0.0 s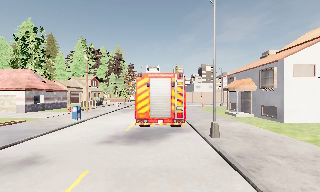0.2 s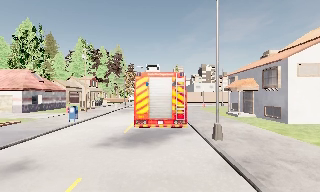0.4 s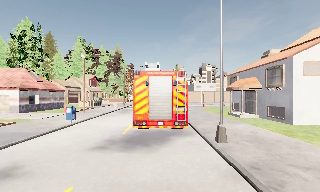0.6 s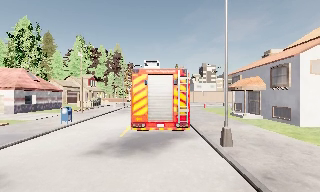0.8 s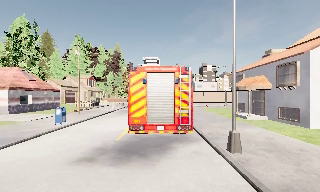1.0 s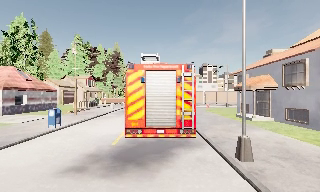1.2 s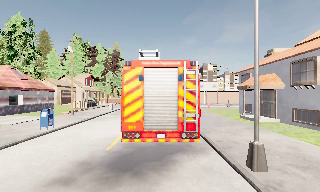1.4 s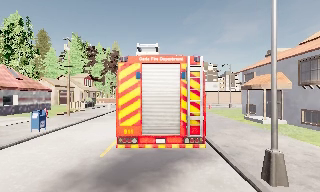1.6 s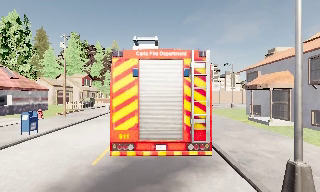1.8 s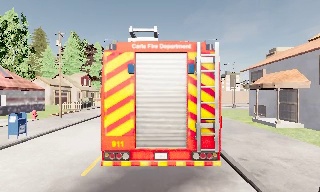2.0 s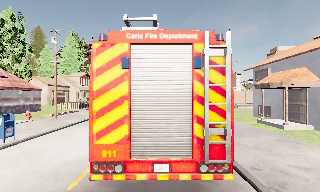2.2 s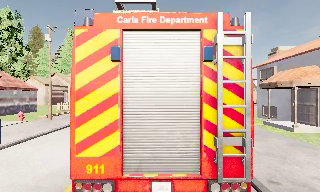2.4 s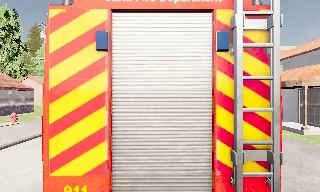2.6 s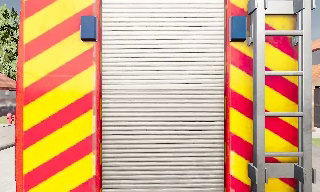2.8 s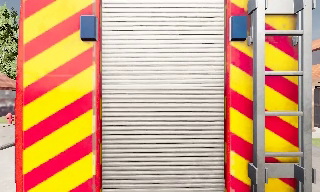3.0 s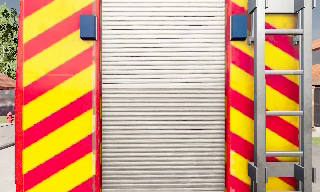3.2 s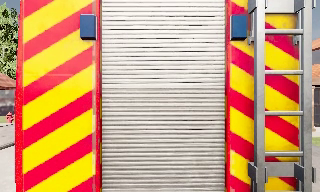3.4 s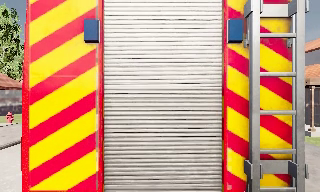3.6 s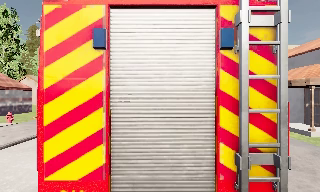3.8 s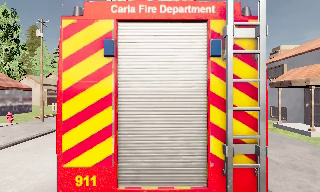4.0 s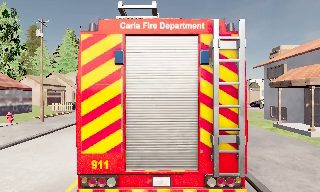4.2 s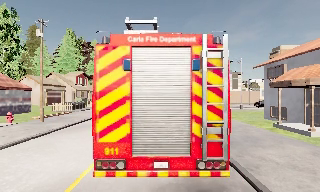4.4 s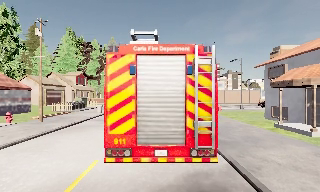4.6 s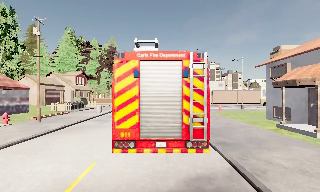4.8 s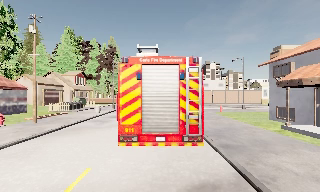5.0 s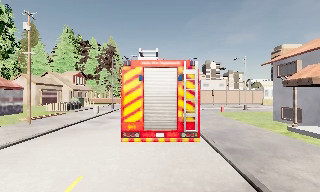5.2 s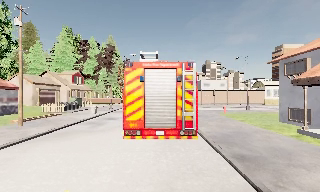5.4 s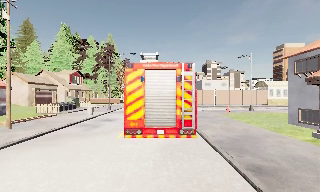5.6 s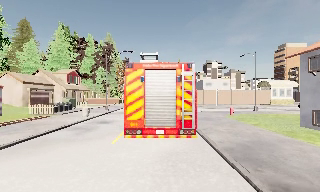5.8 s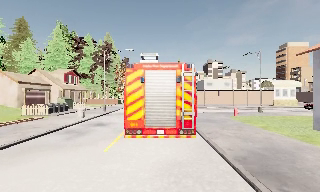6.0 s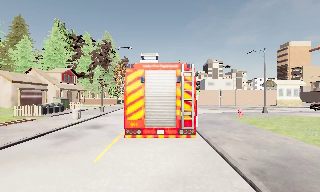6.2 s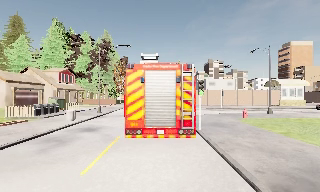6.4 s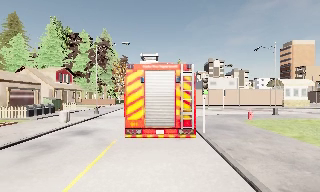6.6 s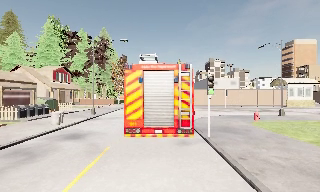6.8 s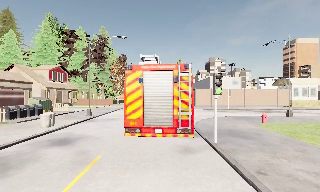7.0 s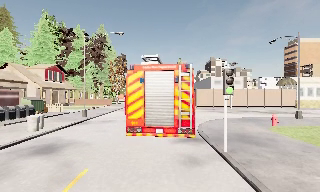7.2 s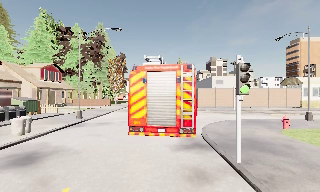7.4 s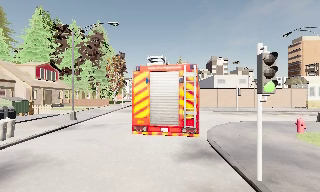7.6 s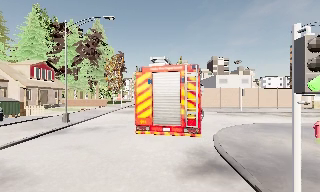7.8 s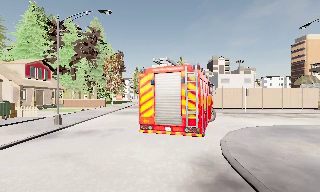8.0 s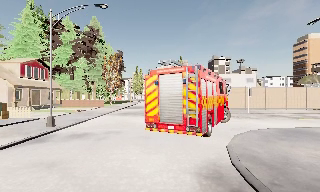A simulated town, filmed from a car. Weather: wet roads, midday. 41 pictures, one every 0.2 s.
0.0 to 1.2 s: The camera travels forward, about 3.5 m, so what stands in front looms larger. It gains speed.
1.2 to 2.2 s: The camera travels forward, about 3 m, so what stands in front looms larger.
2.2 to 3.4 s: The camera travels forward, about 1 m, so what stands in front looms larger. It loses speed.
3.4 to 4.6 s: The camera shifts only a little, or ends up much as it began.
4.6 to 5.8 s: The camera travels forward, about 4 m, so what stands in front looms larger. It gains speed.
5.8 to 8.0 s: The camera travels forward, about 10 m, so what stands in front looms larger.
The film runs forward here.
